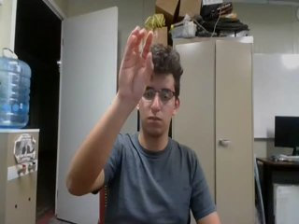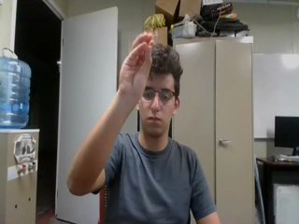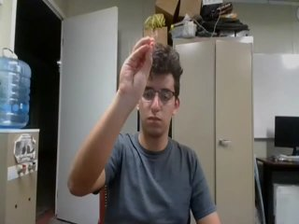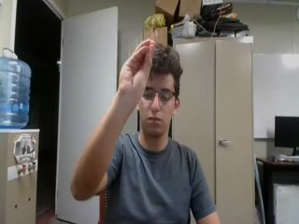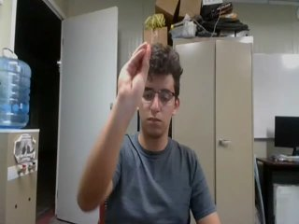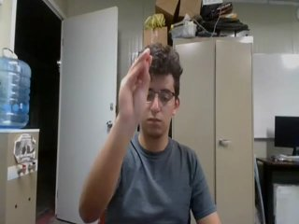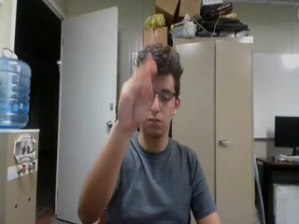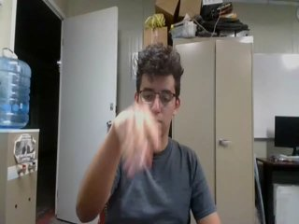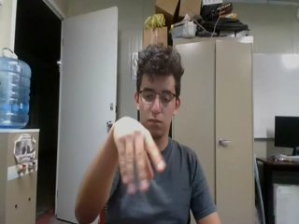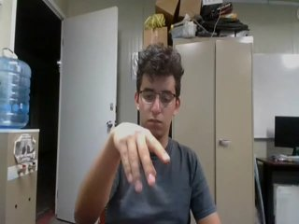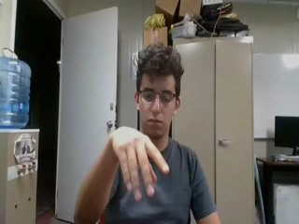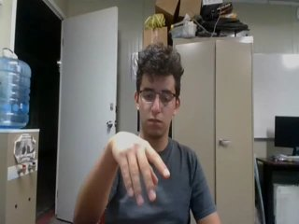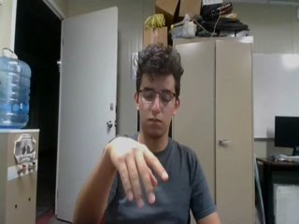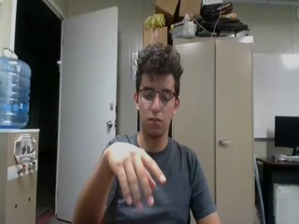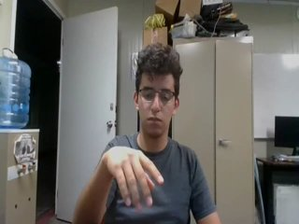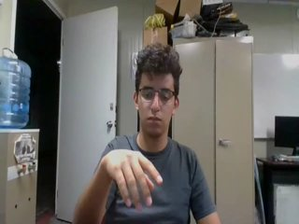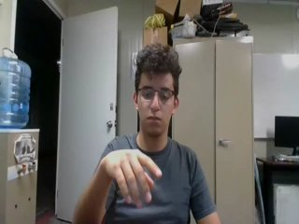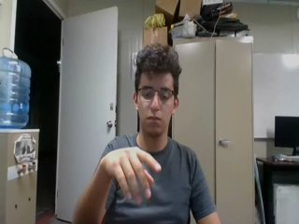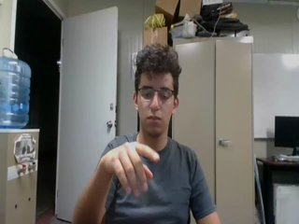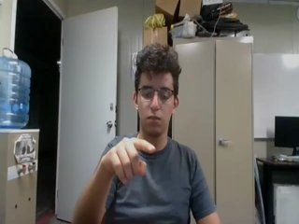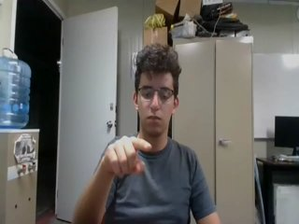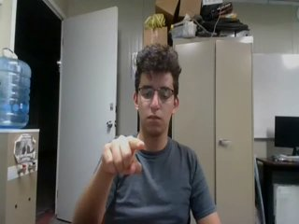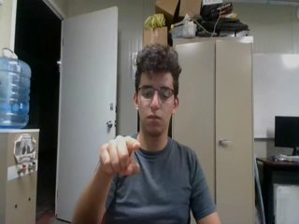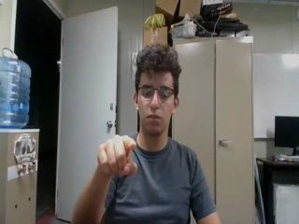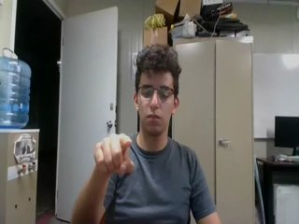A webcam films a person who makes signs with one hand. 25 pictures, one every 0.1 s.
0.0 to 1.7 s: On the screen the hand sweeps downward. The name of the sign: Throw down.
1.8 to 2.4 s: Pointing with one finger.
